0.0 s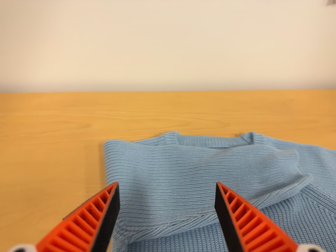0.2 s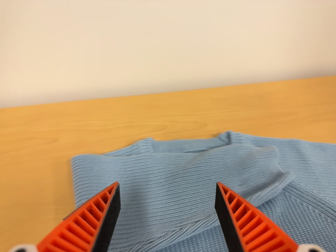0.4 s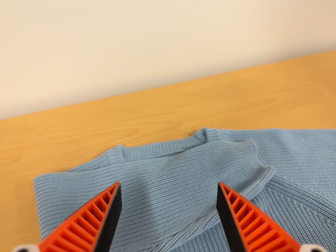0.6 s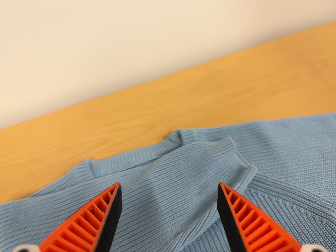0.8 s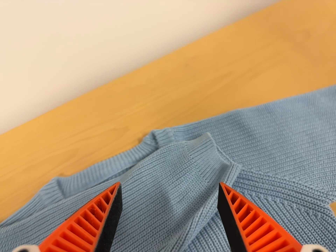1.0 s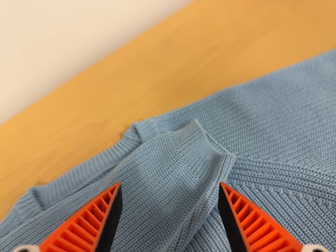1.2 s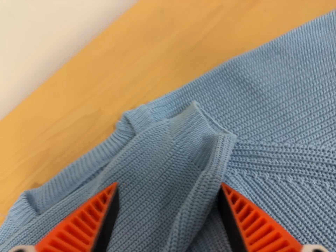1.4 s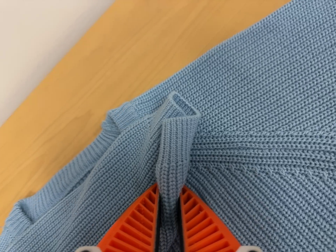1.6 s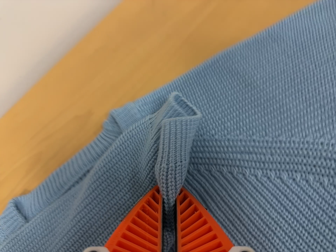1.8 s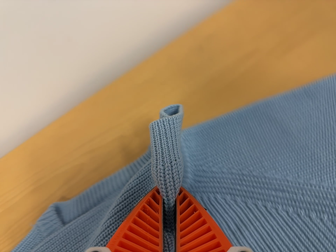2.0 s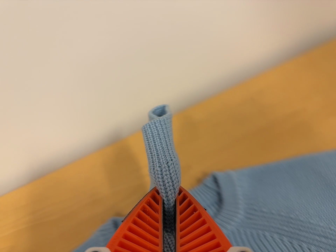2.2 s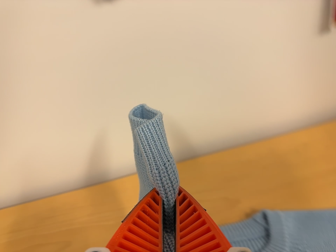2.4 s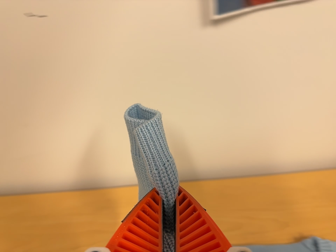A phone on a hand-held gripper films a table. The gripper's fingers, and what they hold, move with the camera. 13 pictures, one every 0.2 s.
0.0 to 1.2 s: The camera travels forward, to its right and toward the top of its view, about 28 cm, so what stands in front looms larger. Its aim tips toward the bottom of its view by about 20 degrees. It rolls about its line of sight by about 35 degrees, and the scene rotates counterclockwise.
1.2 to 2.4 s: The camera travels to its left and backward, about 30 cm, so close, fixed things drift to the right. Its aim tips toward the top of its view by about 20 degrees, and the scene shifts downward. It rolls about its line of sight by about 35 degrees, and the scene rotates clockwise.
The film runs backward here.
